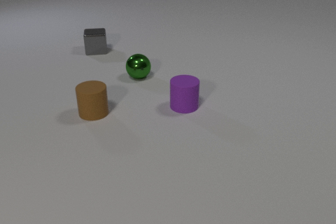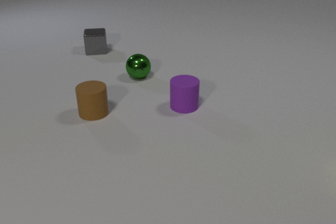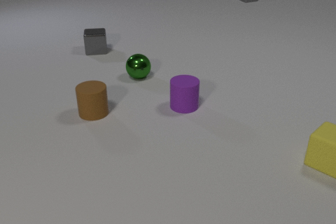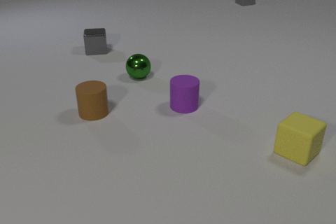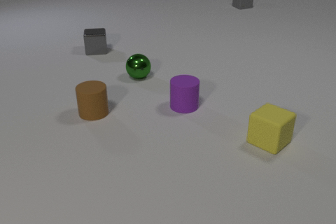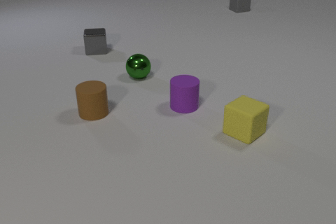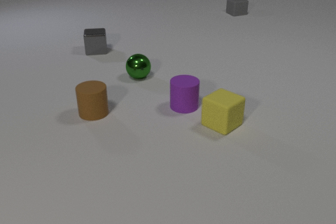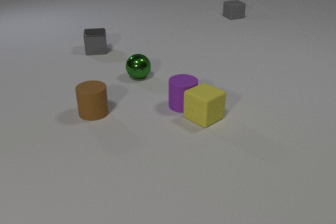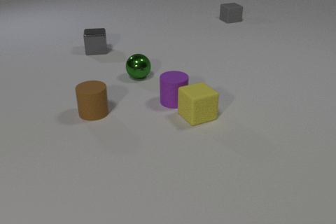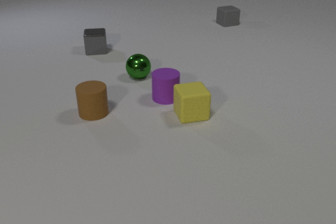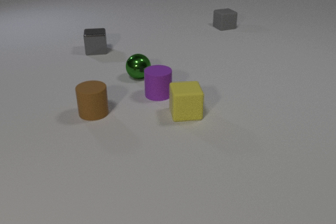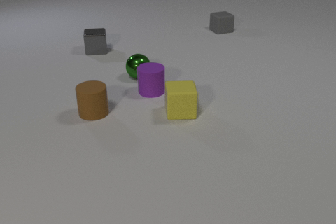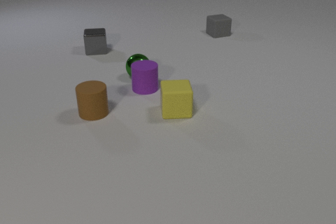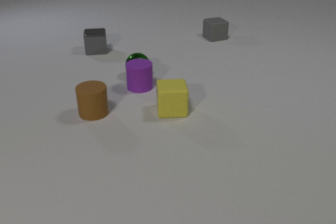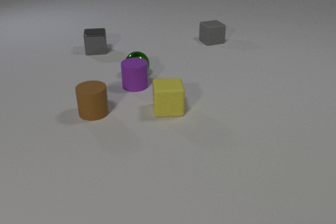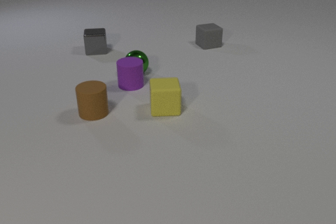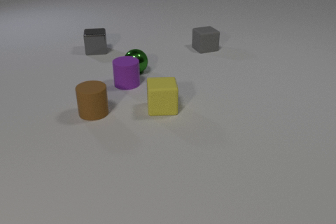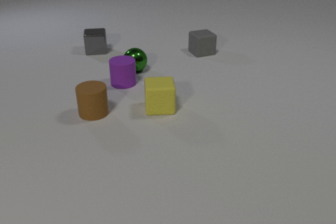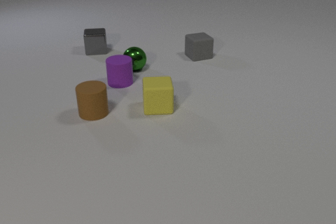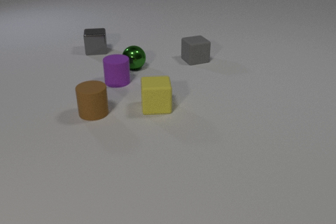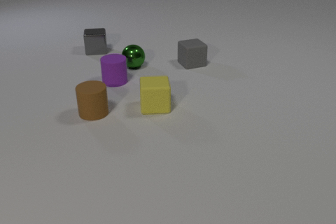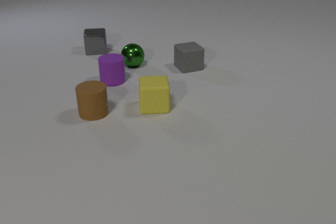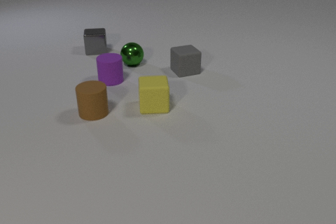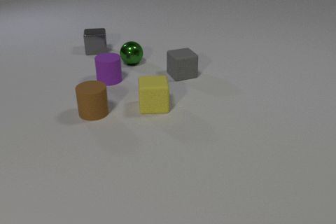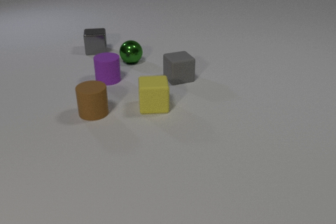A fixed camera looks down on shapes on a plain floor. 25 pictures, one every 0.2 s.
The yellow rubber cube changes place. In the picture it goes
to the left.
The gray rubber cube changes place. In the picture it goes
toward the camera.
0.0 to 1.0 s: The yellow rubber cube comes in at the right edge, slides to the left. The gray rubber cube comes in at the top edge, slides toward the camera.
1.0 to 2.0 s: The yellow rubber cube slides to the left and away from the camera, spins clockwise seen from above by about 45 degrees, its near face sliding to the left. The purple rubber cylinder slides to the left and away from the camera. The gray rubber cube slides toward the camera. The yellow rubber cube and the purple rubber cylinder collide.
2.0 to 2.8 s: The yellow rubber cube slides to the left. The purple rubber cylinder slides to the left and away from the camera. The gray rubber cube slides toward the camera. The green metal sphere rolls away from the camera. The purple rubber cylinder and the green metal sphere collide.
2.8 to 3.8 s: The yellow rubber cube slides to the left. The purple rubber cylinder slides to the left and away from the camera. The gray rubber cube slides toward the camera. The green metal sphere rolls away from the camera.
3.8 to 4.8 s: The purple rubber cylinder slides to the left and away from the camera. The gray rubber cube slides toward the camera. The green metal sphere rolls away from the camera.
How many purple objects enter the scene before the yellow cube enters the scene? 0.
Are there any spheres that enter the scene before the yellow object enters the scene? no.
What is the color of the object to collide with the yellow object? purple.
